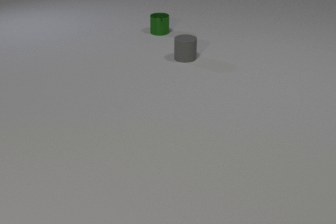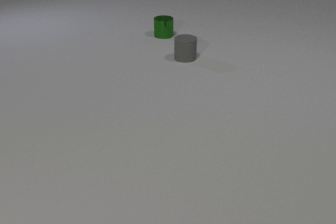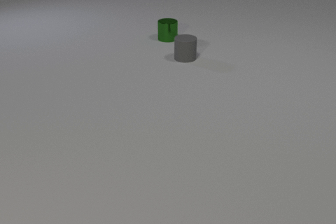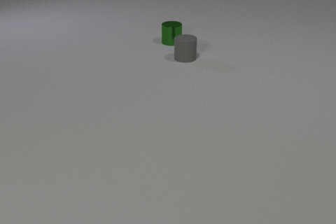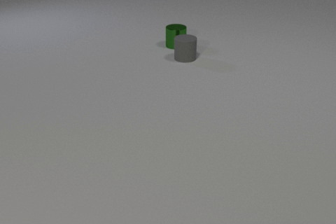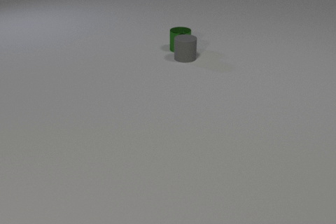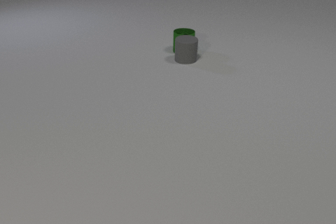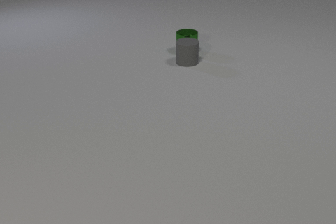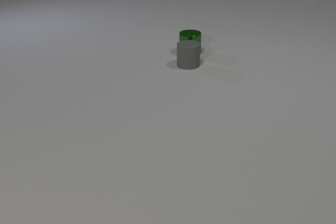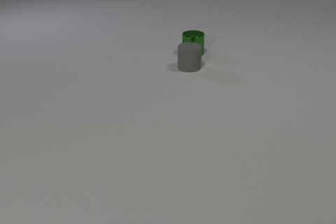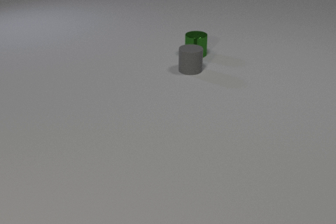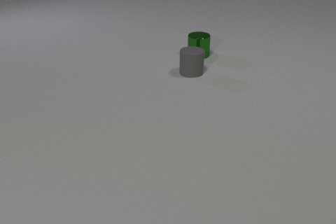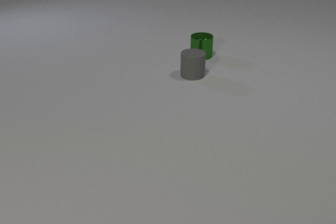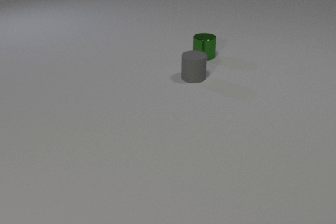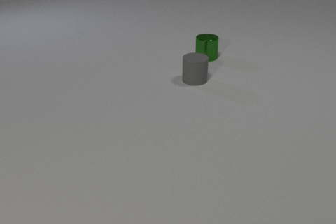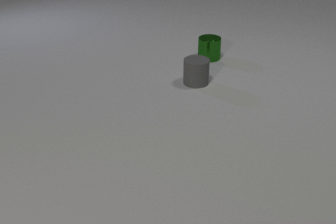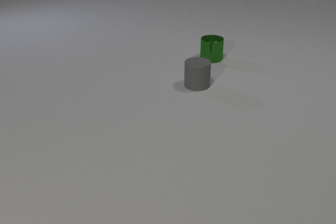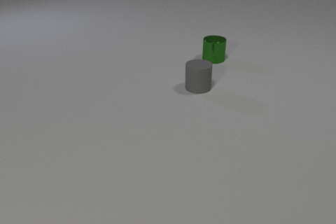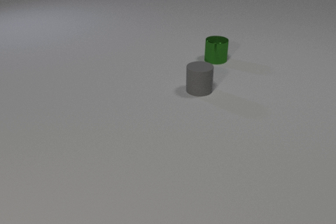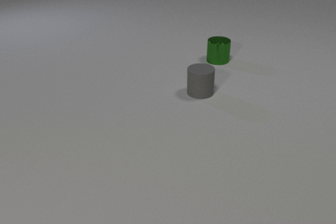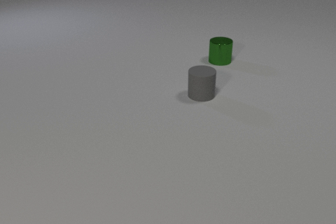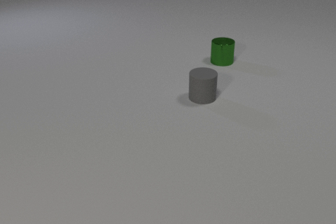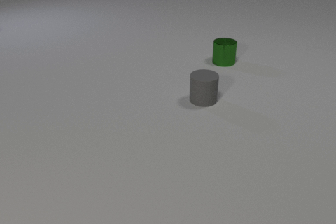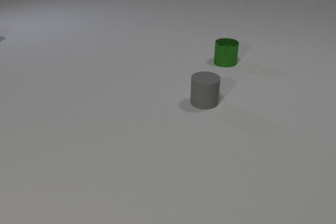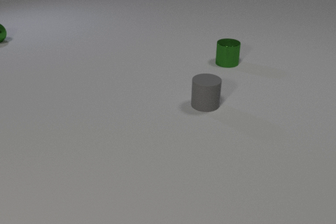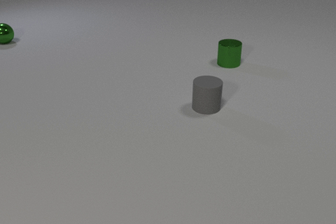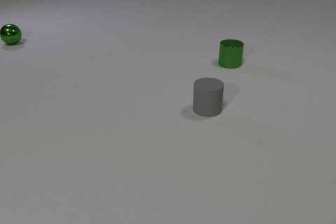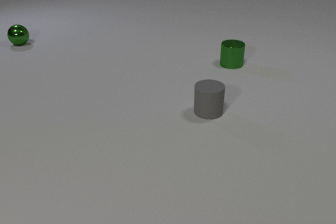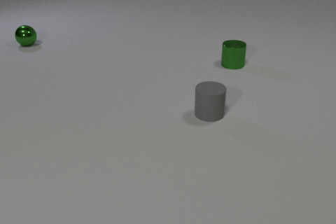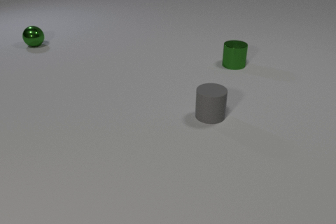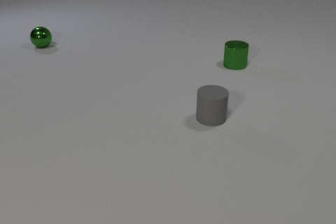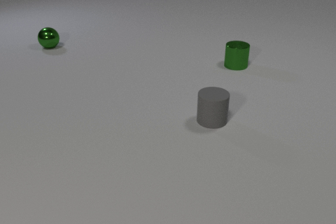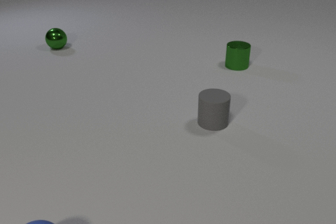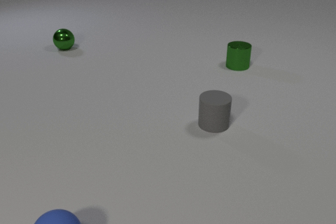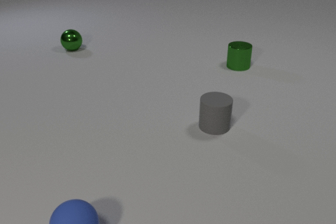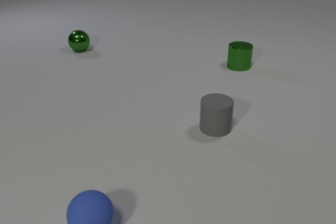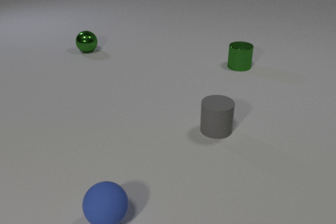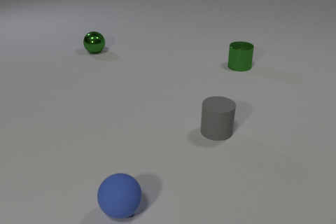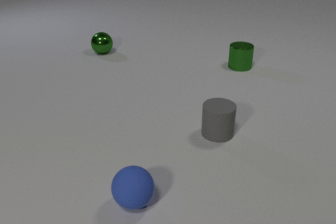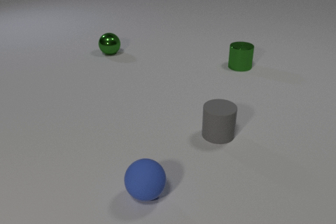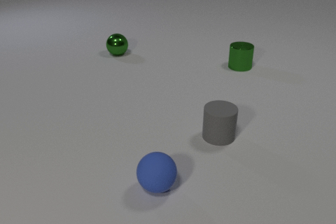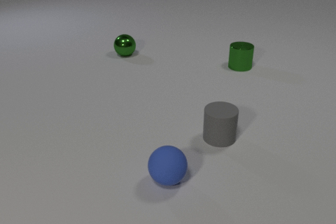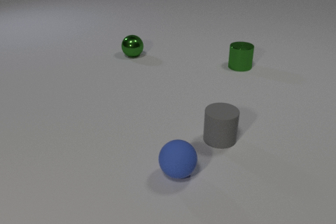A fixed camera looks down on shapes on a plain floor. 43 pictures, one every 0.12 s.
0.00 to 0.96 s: The green metal cylinder slides toward the camera and to the right. The gray rubber cylinder slides toward the camera. The green metal cylinder and the gray rubber cylinder collide.
0.96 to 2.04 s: The green metal cylinder slides to the right and toward the camera. The gray rubber cylinder slides toward the camera.
2.04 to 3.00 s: The green metal cylinder slides to the right and toward the camera. The gray rubber cylinder slides toward the camera. The green metal sphere comes in at the left edge, rolls to the right and toward the camera.
3.00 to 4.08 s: The green metal cylinder slides to the right and toward the camera. The gray rubber cylinder slides toward the camera. The green metal sphere rolls to the right and toward the camera. The blue rubber sphere comes in at the bottom edge, rolls to the right and away from the camera.
4.08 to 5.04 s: The gray rubber cylinder slides toward the camera. The green metal sphere rolls to the right and toward the camera. The blue rubber sphere rolls to the right and away from the camera.
How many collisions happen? 1.
Are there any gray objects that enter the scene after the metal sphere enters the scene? no.
What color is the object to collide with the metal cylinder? gray.
